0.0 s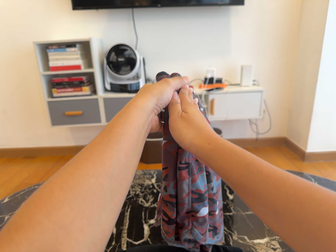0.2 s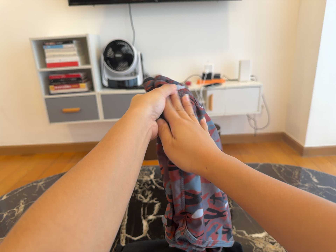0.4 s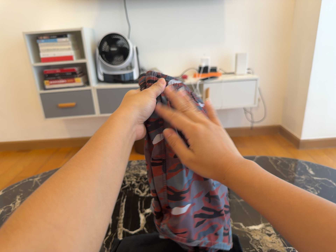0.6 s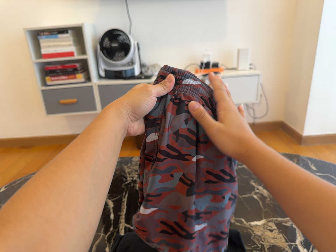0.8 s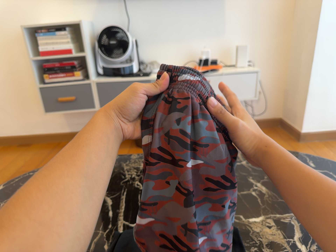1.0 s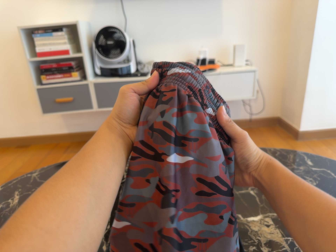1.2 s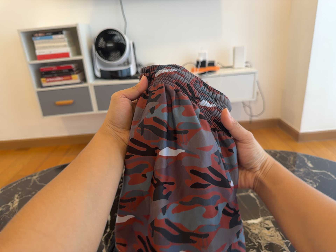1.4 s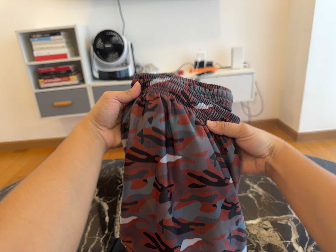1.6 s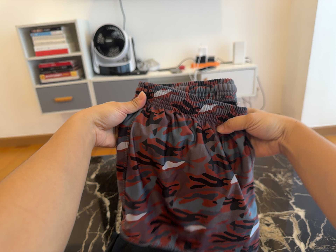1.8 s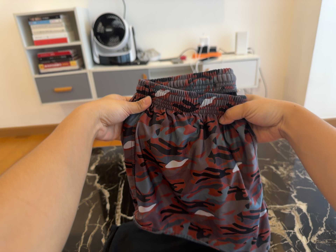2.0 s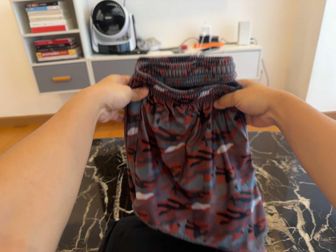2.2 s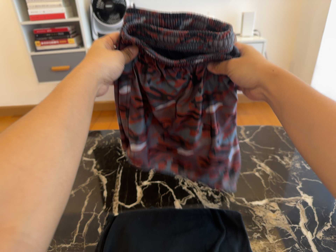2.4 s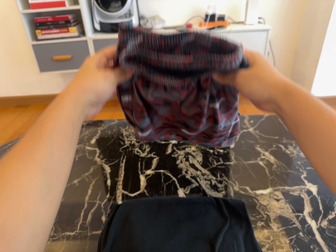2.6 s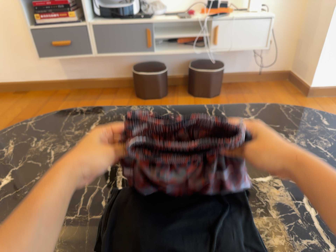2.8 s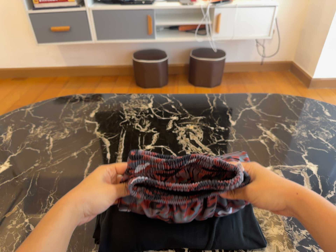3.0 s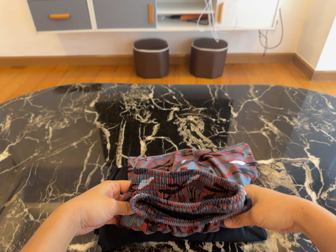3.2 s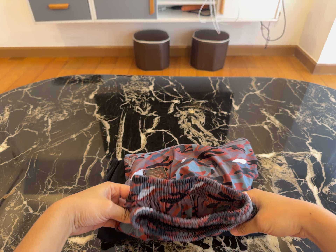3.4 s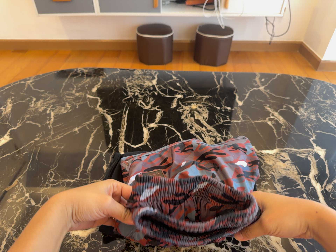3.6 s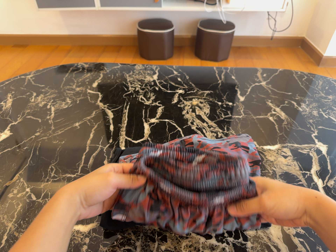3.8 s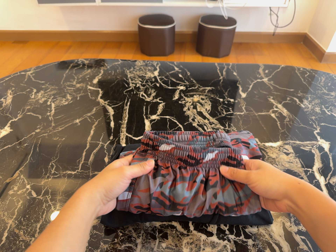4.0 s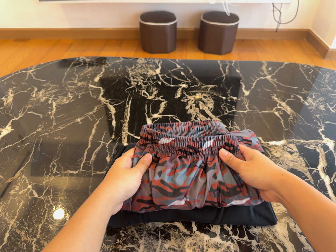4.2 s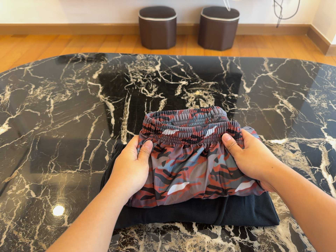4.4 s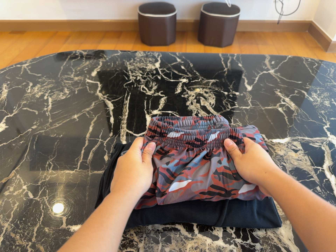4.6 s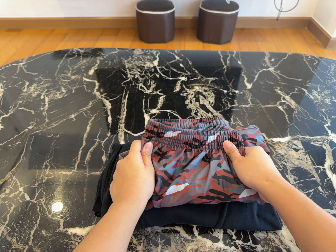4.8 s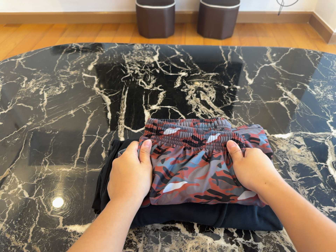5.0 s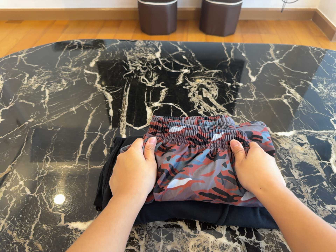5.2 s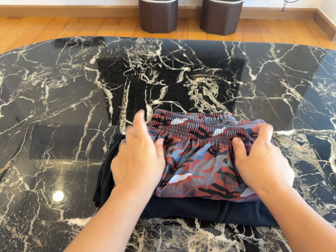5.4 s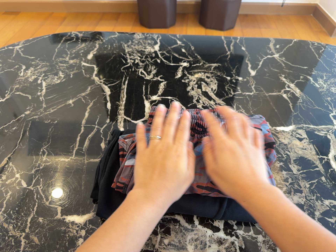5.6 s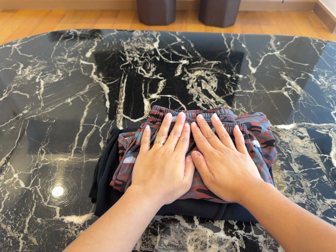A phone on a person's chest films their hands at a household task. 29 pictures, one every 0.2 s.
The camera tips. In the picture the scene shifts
upward.
0.0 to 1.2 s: The camera shifts only a little, or ends up much as it began.
1.2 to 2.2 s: The camera travels forward, about 6 cm, so what stands in front looms larger.
2.2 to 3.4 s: The camera's aim tips toward the bottom of its view by about 10 degrees, and the scene shifts upward.
3.4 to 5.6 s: The camera travels forward, about 7 cm, so what stands in front looms larger.
The film runs forward here.
